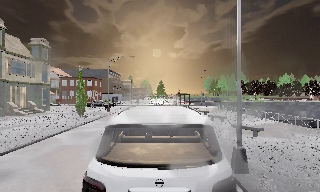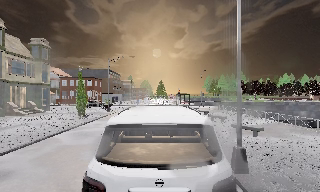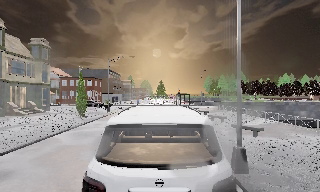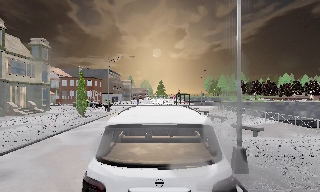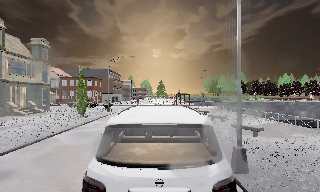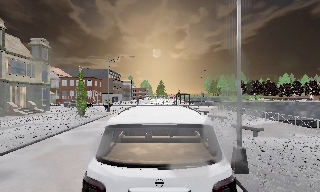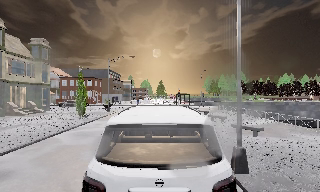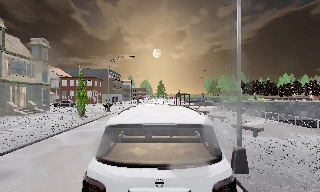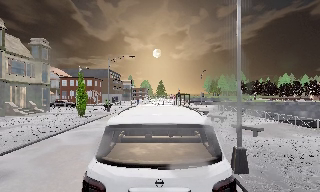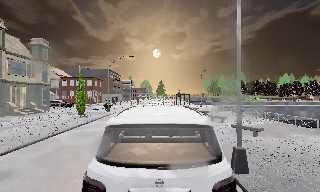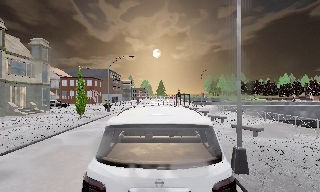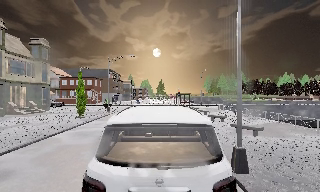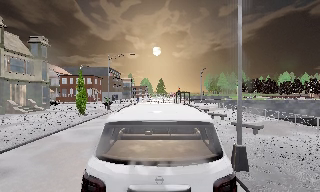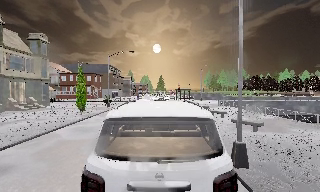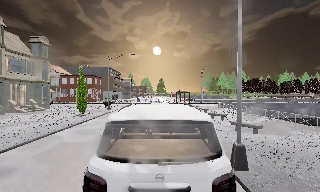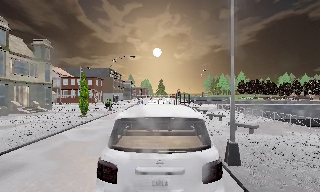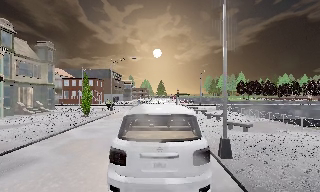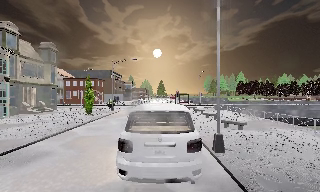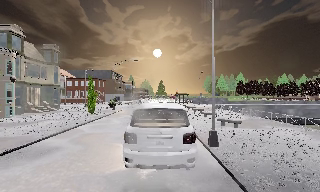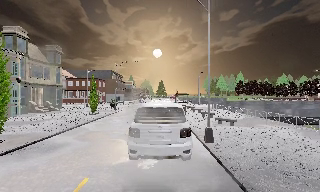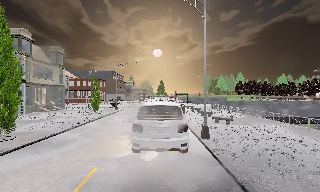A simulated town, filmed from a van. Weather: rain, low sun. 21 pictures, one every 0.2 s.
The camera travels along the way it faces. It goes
backward.
0.0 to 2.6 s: The camera keeps its place and its aim.
2.6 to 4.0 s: The camera travels backward, about 3.5 m, so what stands in front gets smaller. It gains speed.
The film runs backward here.
